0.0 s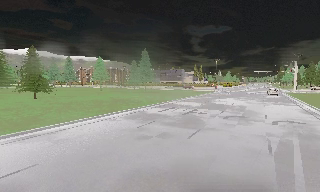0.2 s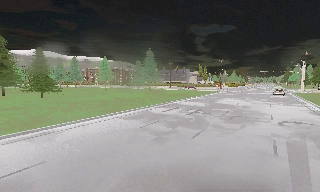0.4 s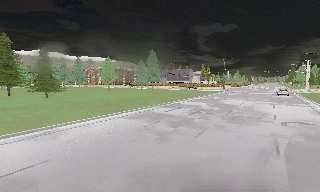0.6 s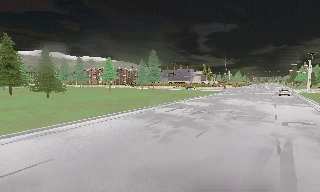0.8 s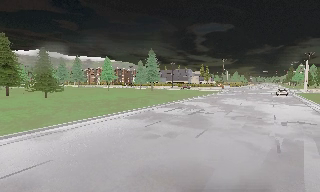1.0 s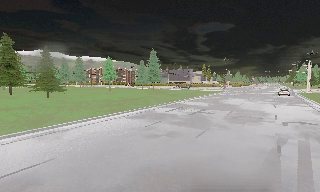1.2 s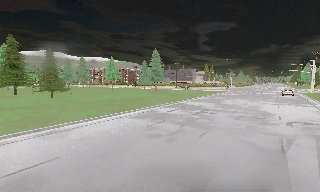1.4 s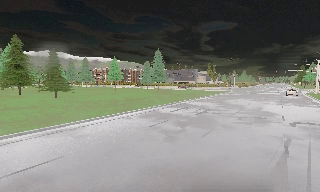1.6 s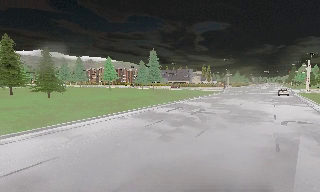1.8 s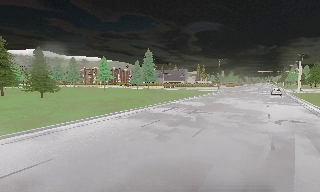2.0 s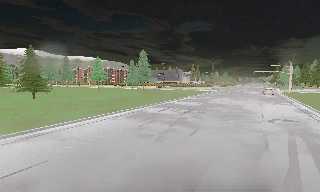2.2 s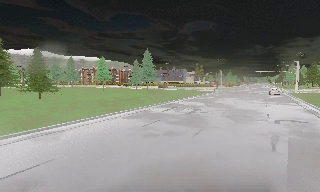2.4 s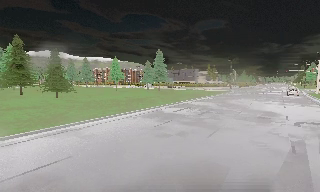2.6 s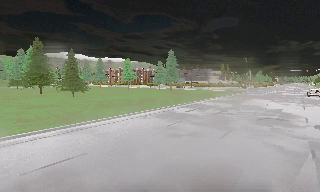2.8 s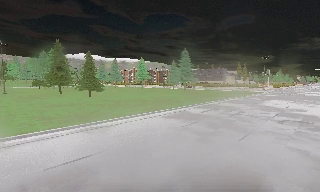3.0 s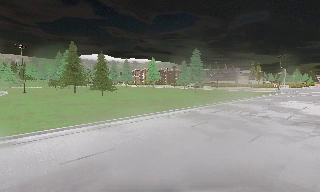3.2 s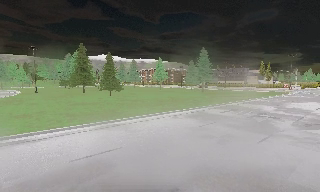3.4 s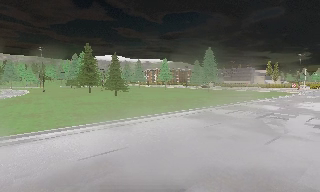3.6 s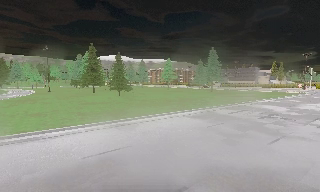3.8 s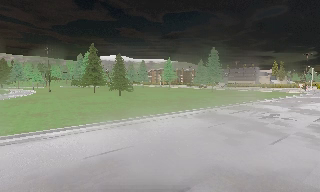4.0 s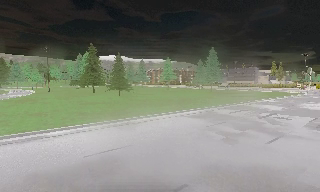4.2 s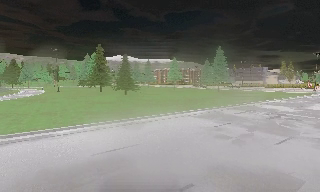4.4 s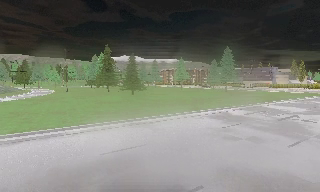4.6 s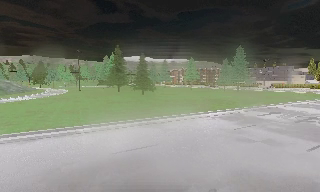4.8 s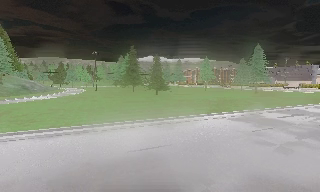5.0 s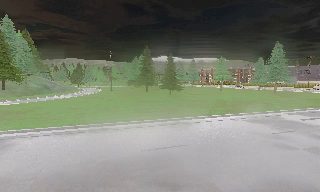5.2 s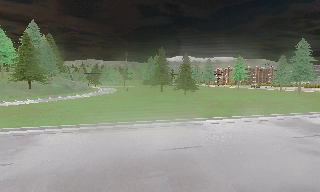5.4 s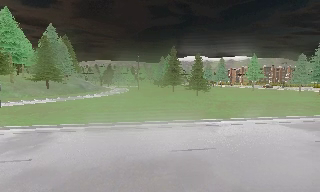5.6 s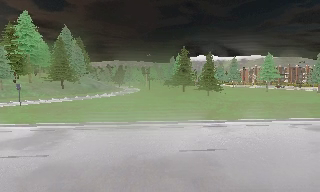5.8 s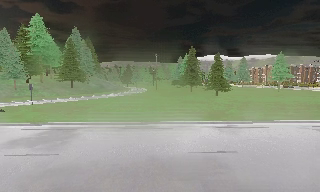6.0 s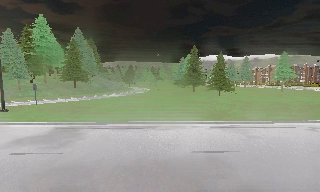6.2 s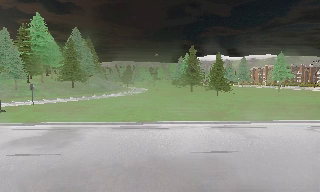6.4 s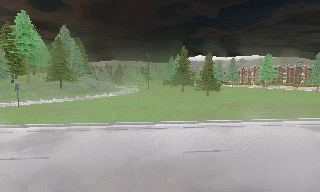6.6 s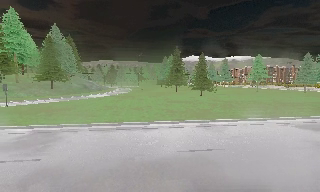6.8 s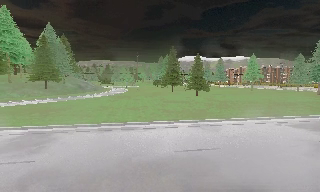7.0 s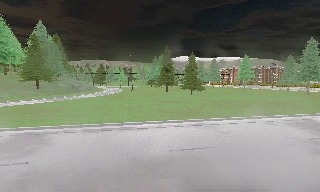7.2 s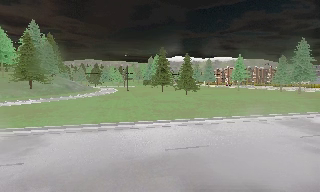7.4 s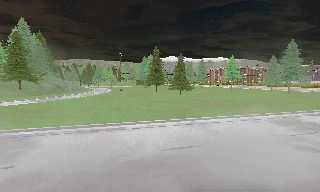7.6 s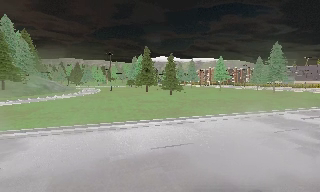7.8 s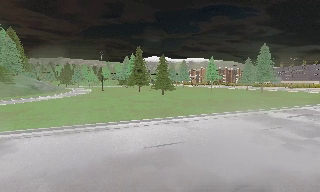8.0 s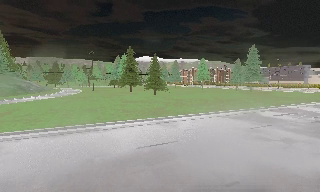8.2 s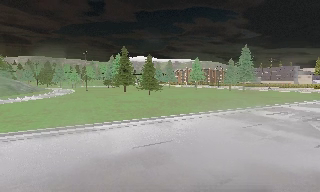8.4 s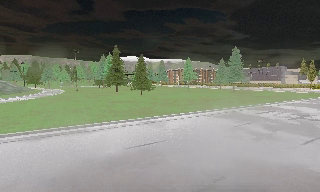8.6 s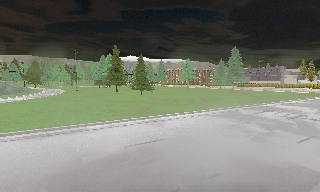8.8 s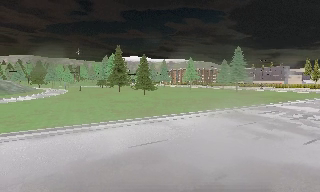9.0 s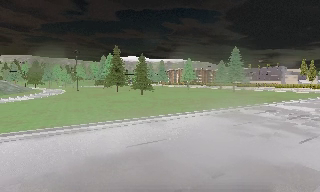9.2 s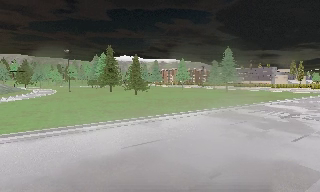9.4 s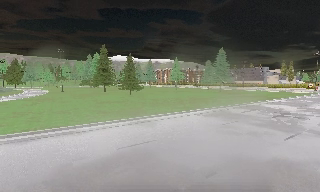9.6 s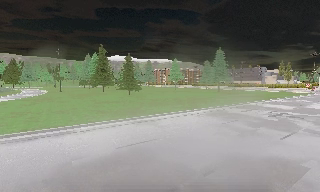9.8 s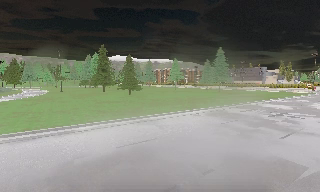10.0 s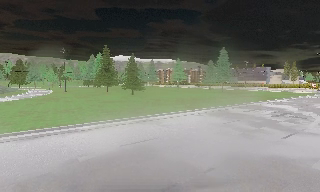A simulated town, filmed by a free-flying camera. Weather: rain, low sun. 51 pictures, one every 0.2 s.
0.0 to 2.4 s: The camera shifts only a little, or ends up much as it began.
2.4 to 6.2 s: The scene slides to the right, as the camera pans about 50 degrees to its left. It travels to its left, about 0.5 m, so close, fixed things drift to the right.
6.2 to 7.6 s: The scene slides to the left, as the camera pans about 15 degrees to its right.
7.6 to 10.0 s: The scene slides to the left, as the camera pans about 15 degrees to its right. It travels backward, about 0.5 m, so what stands in front gets smaller.
The film runs backward here.
